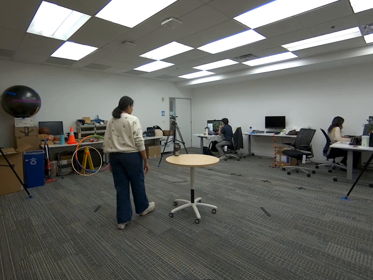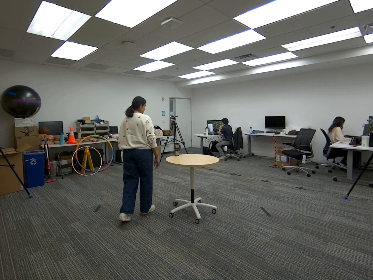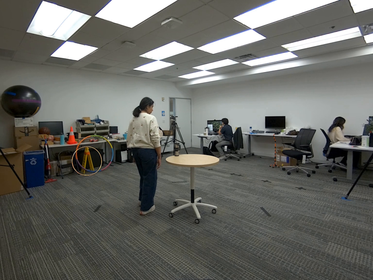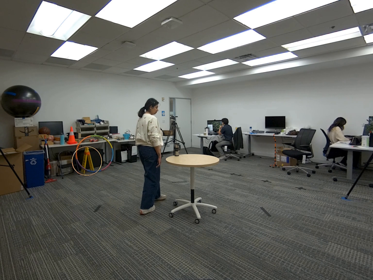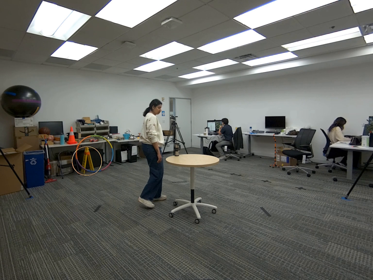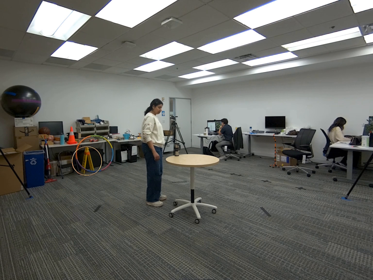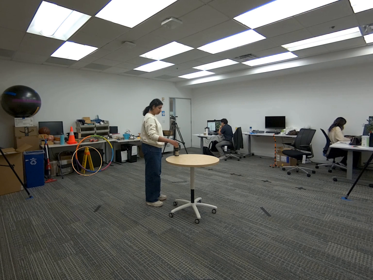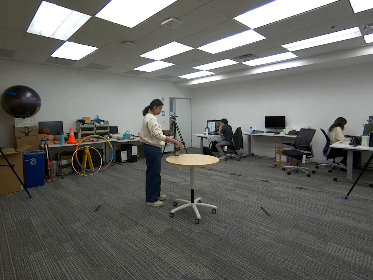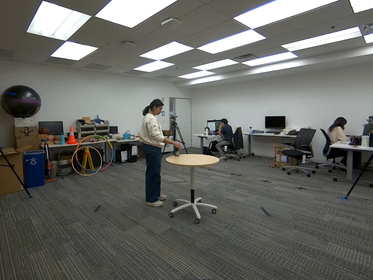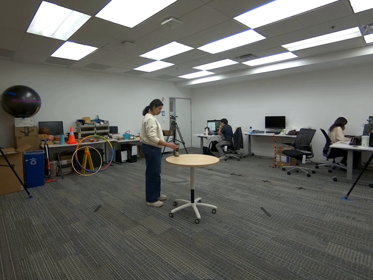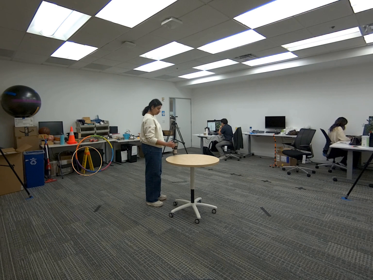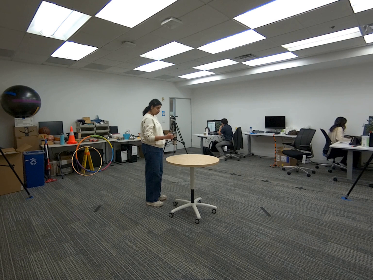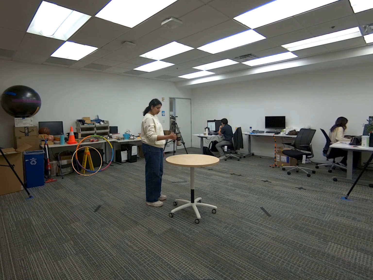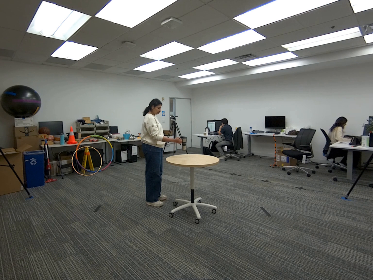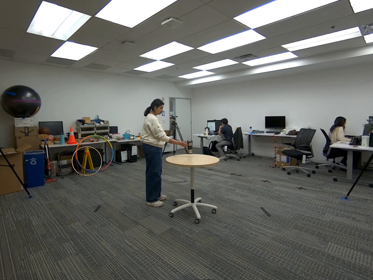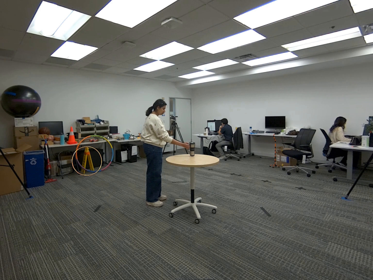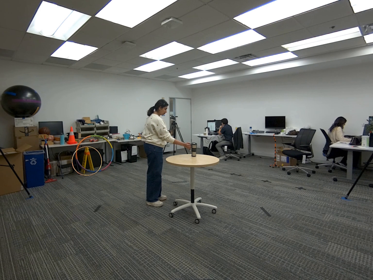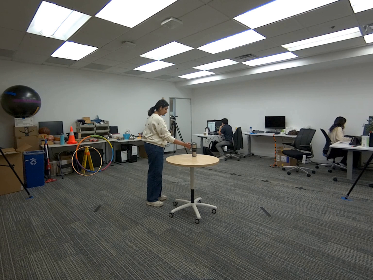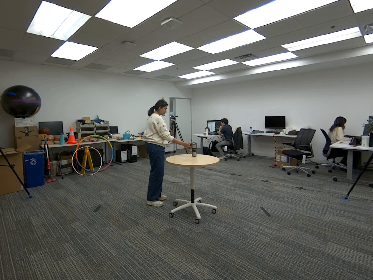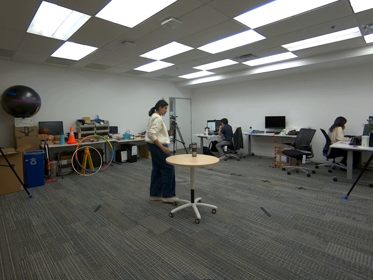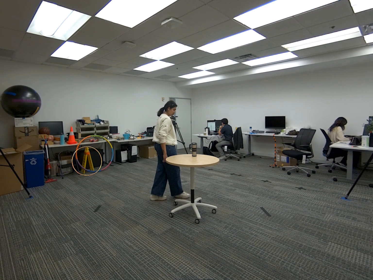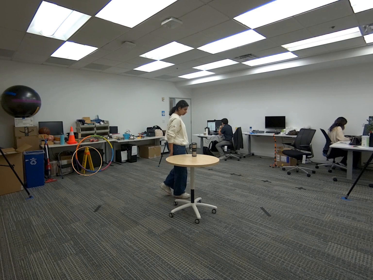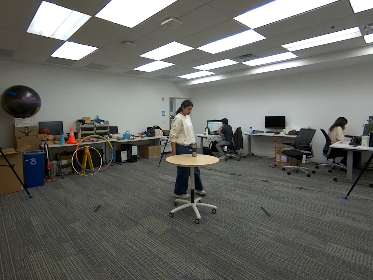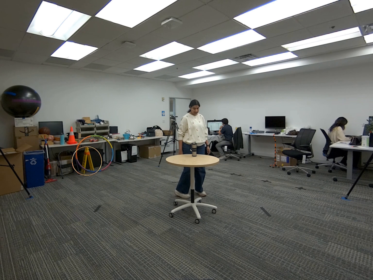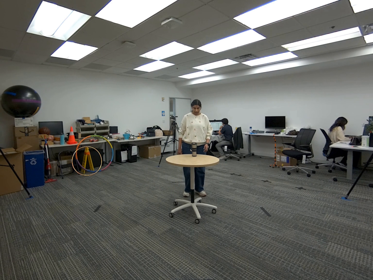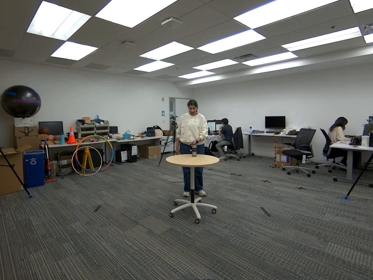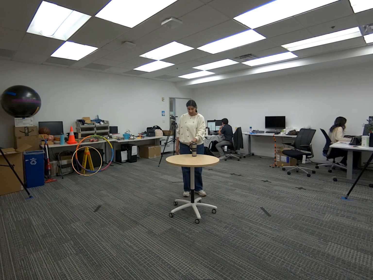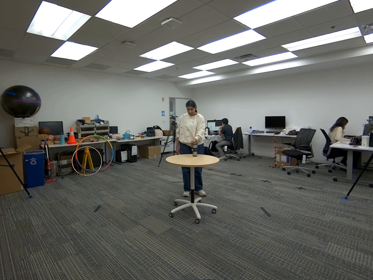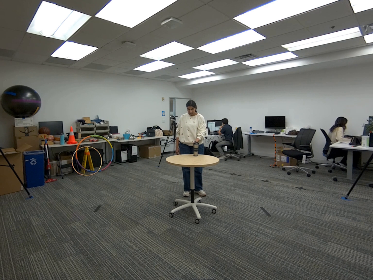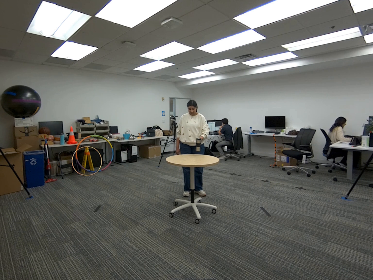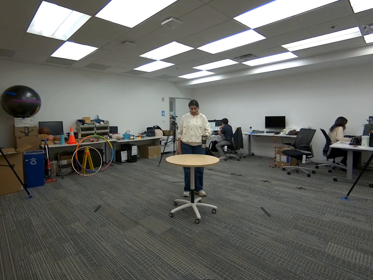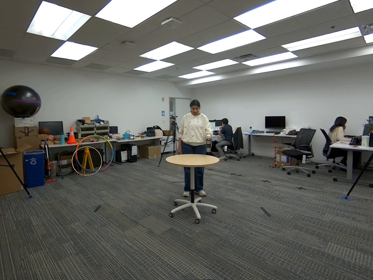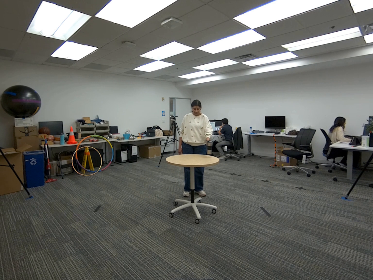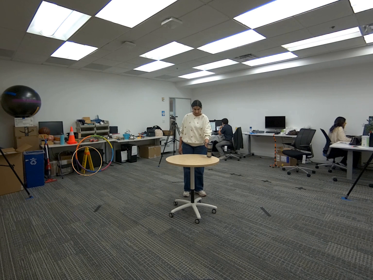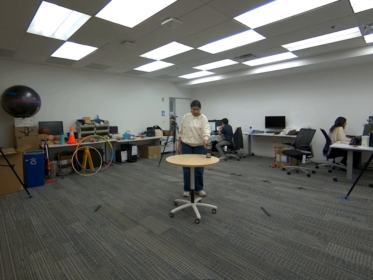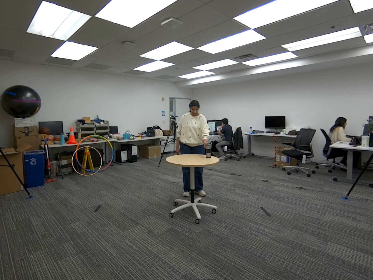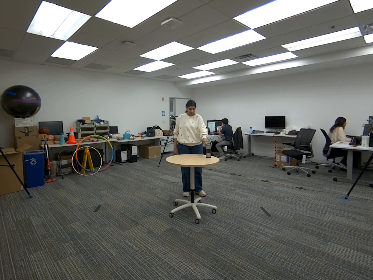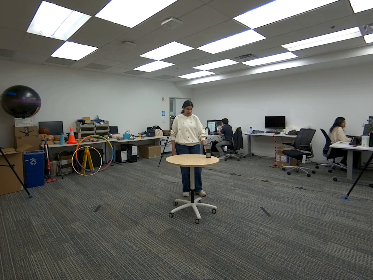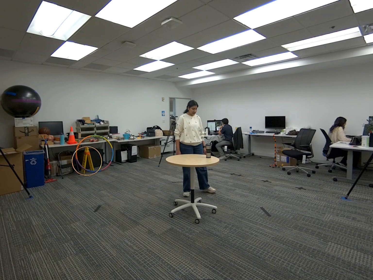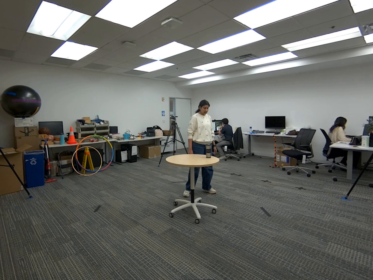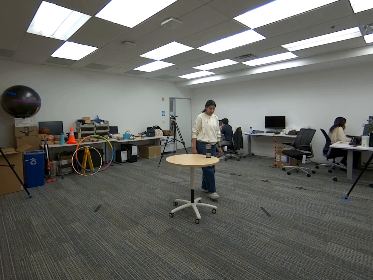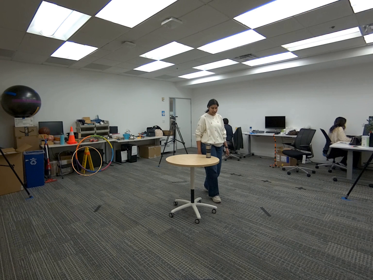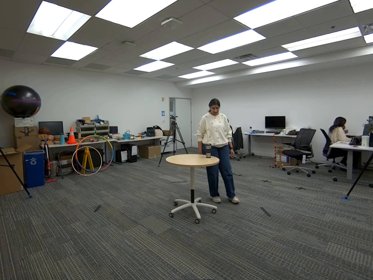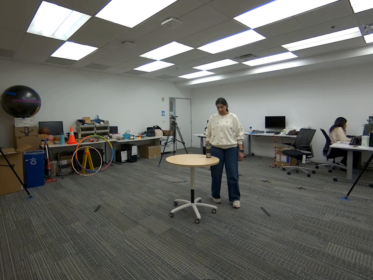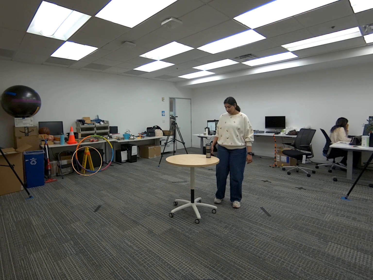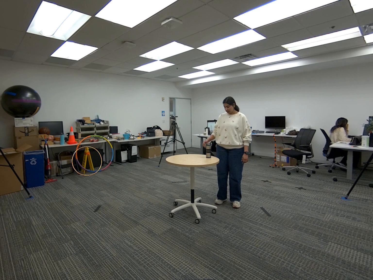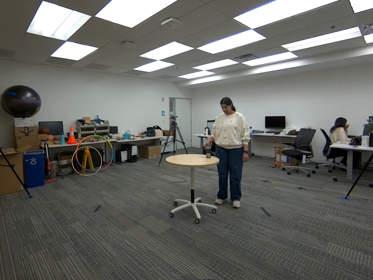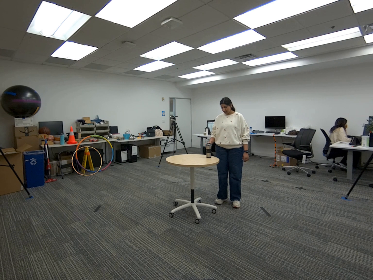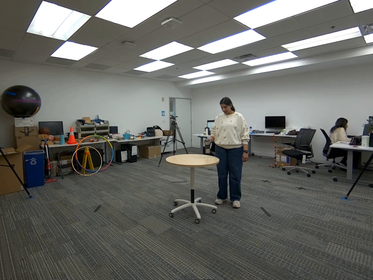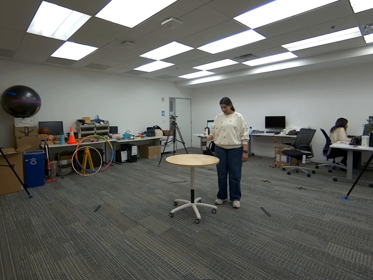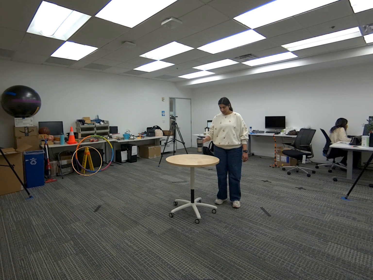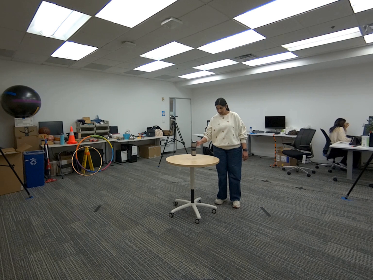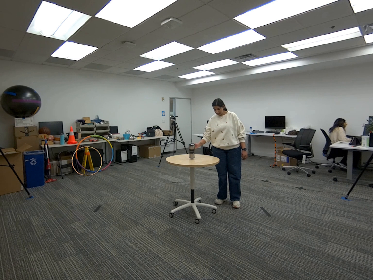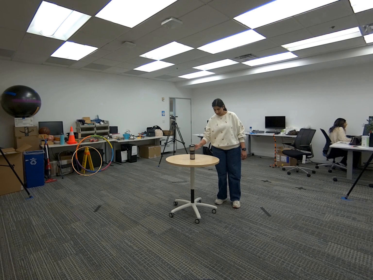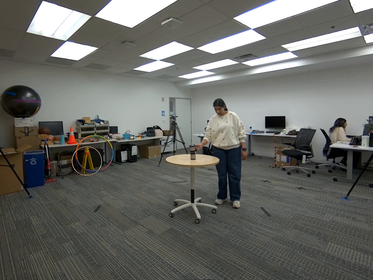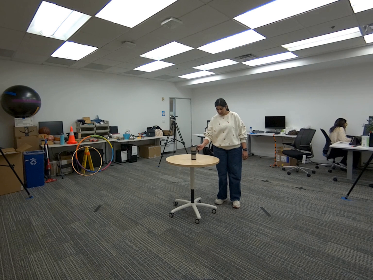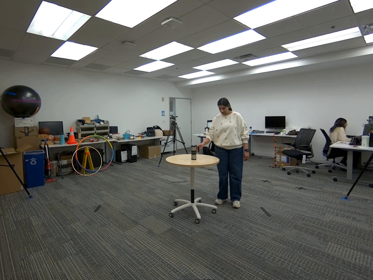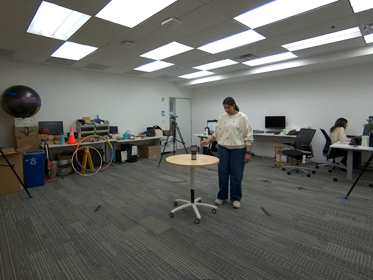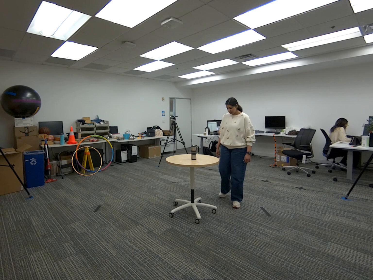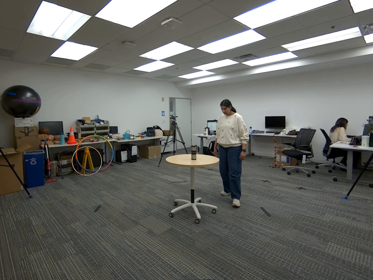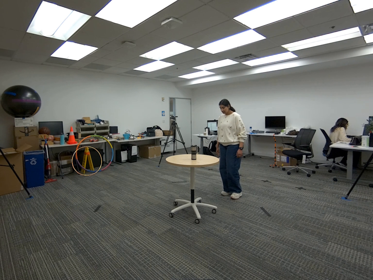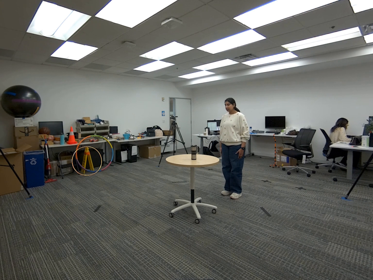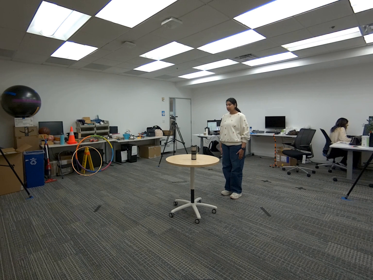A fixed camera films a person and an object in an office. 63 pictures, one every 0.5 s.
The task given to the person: Walk to the coffee mug on the round table, lift it by the handle with your right hand and set it down, then repeat with your left, alternating a few times before leaving it on the table.
